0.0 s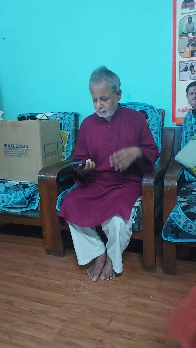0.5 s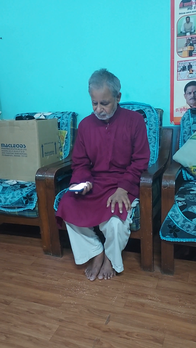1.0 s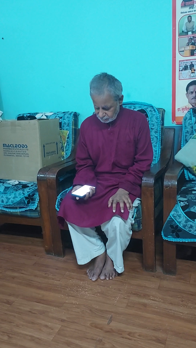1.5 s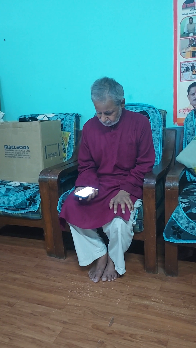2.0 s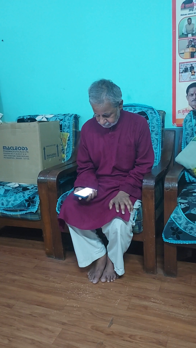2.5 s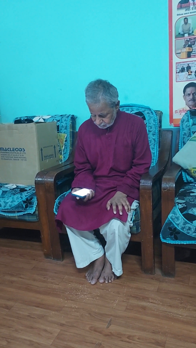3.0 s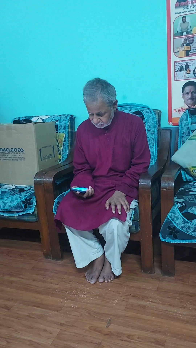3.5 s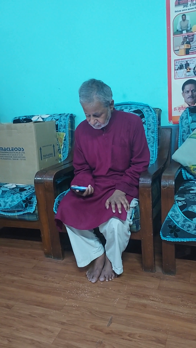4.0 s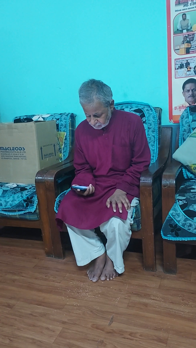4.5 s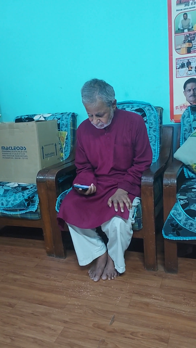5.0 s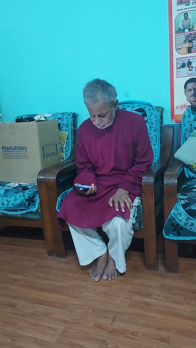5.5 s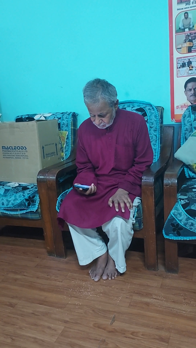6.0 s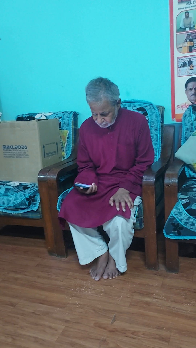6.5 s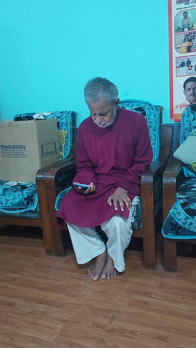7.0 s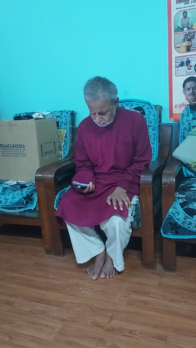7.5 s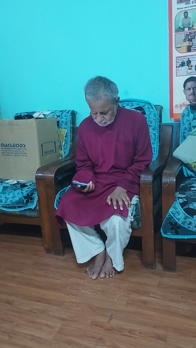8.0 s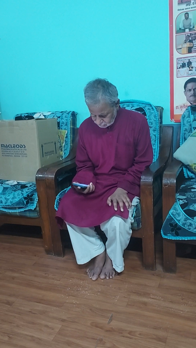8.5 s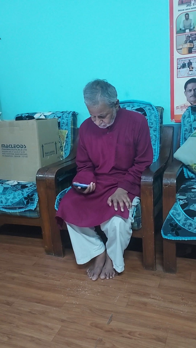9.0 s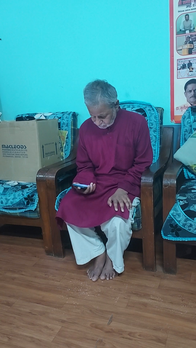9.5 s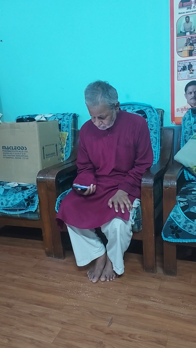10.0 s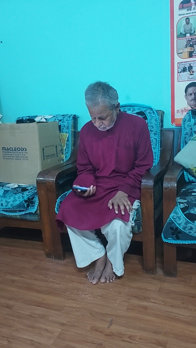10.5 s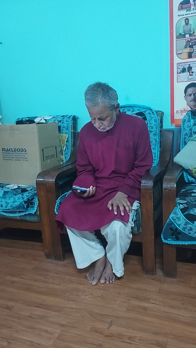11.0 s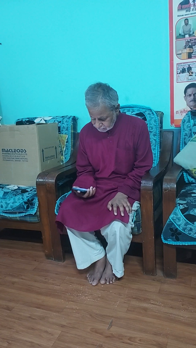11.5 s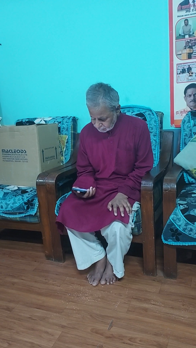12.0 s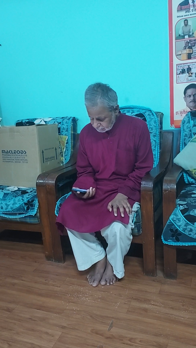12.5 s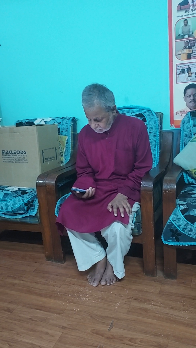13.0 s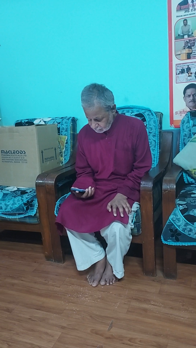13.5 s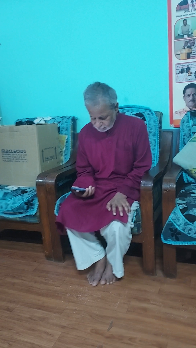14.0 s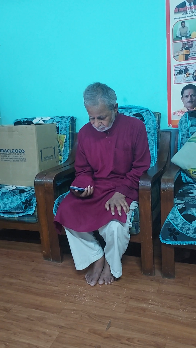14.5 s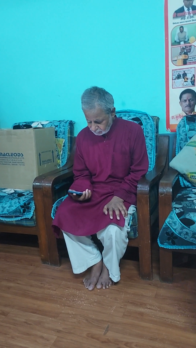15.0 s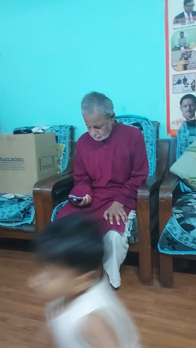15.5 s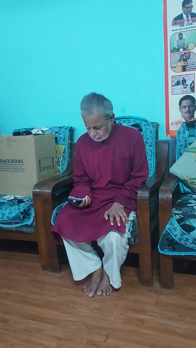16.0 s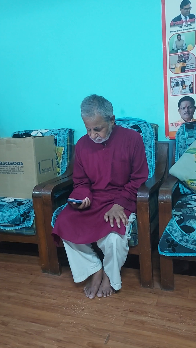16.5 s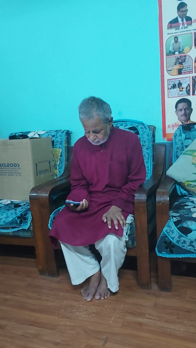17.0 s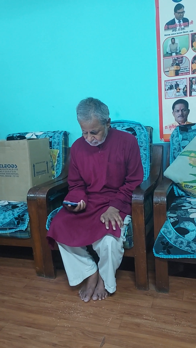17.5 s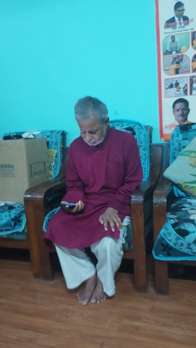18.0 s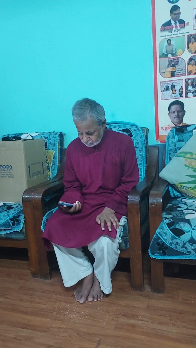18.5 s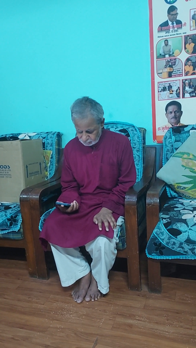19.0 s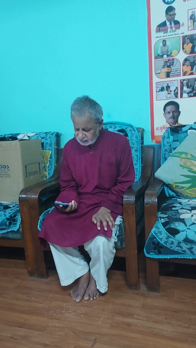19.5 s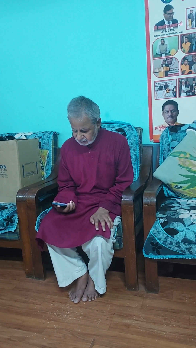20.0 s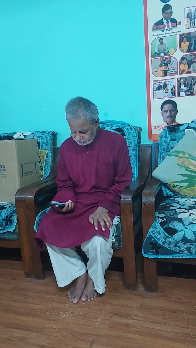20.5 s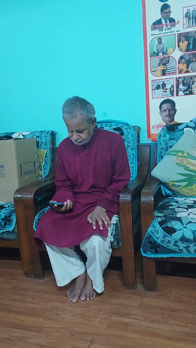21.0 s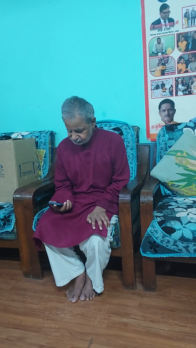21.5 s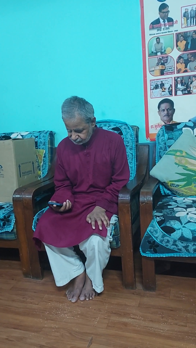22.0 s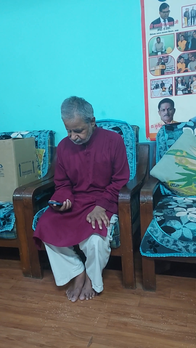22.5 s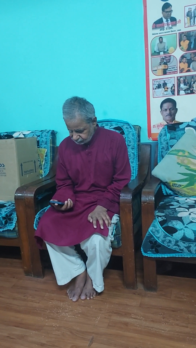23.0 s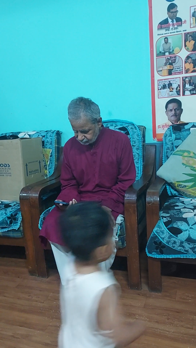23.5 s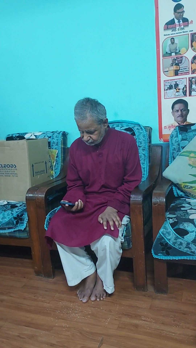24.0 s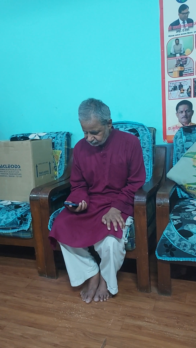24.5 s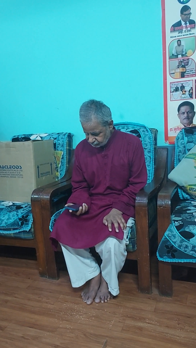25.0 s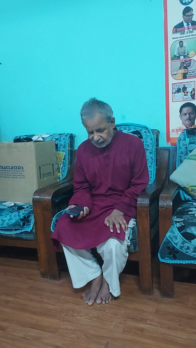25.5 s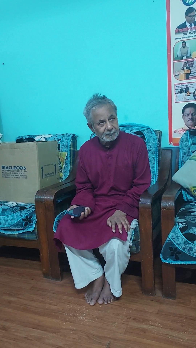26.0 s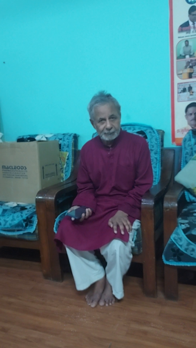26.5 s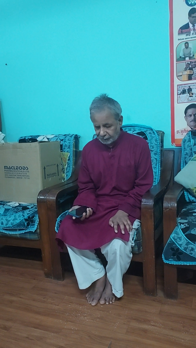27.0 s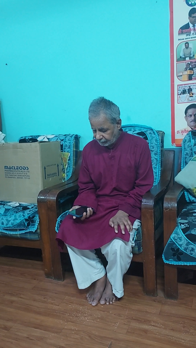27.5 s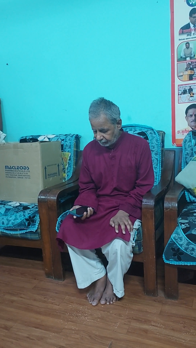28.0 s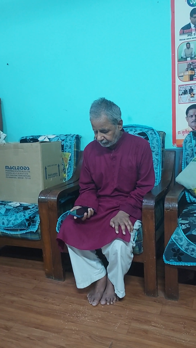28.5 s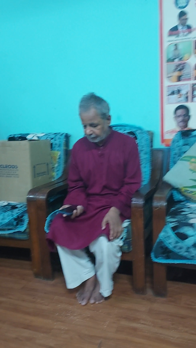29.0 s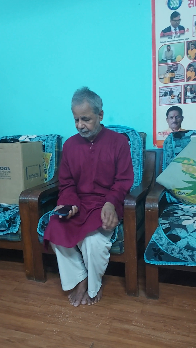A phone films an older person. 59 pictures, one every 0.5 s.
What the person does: Sitting.
